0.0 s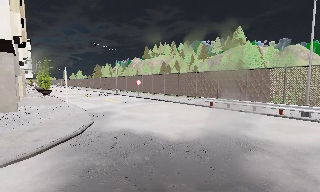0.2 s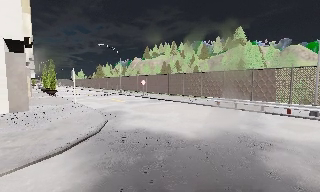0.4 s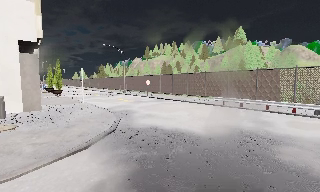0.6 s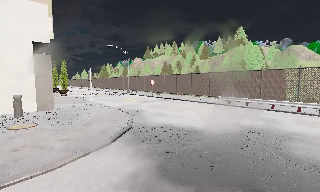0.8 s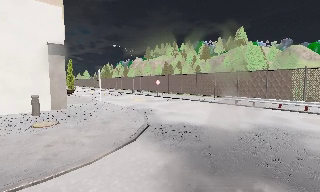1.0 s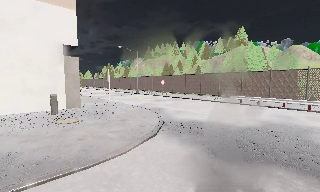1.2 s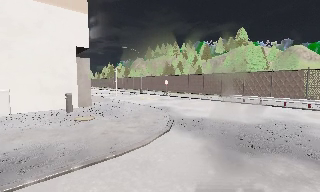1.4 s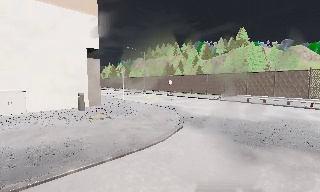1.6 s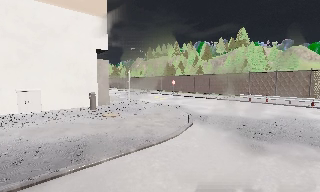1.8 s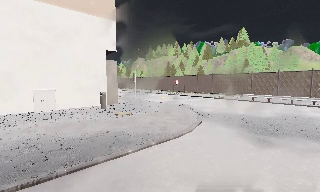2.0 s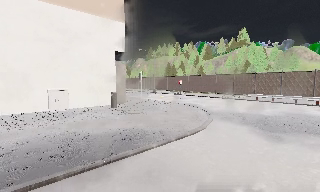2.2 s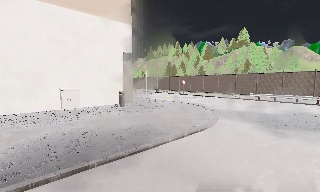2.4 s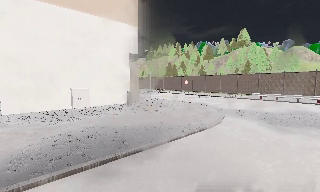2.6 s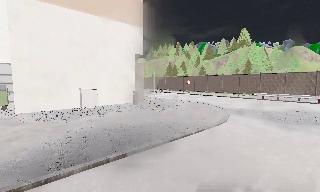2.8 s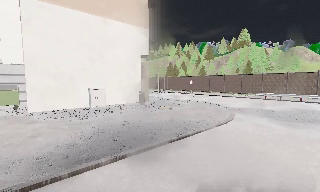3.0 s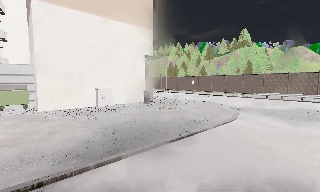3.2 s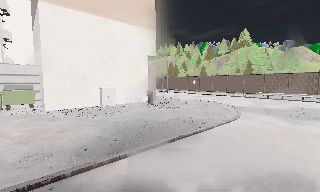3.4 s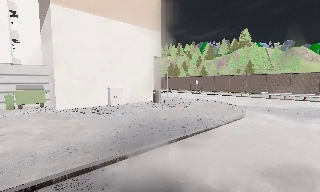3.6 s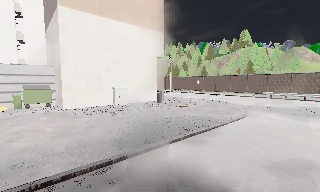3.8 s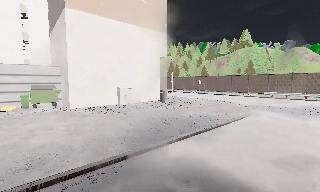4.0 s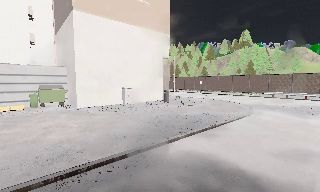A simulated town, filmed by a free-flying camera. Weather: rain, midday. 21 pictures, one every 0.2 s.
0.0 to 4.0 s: The camera travels to its left and backward, about 13 m, so close, fixed things drift to the right.
The film runs forward here.
